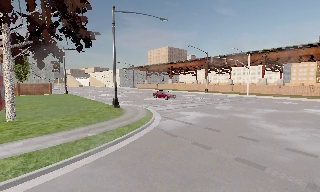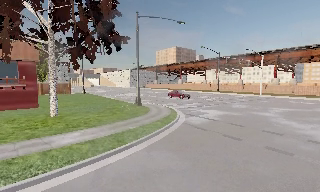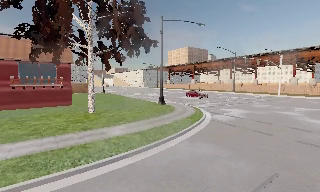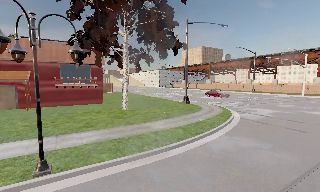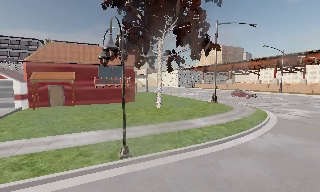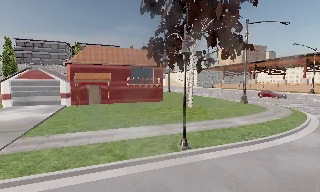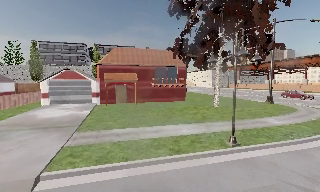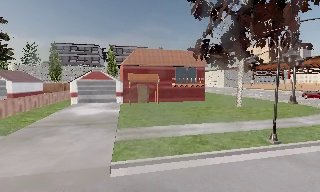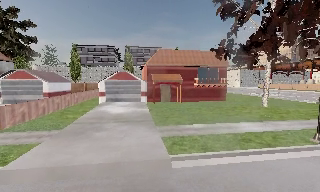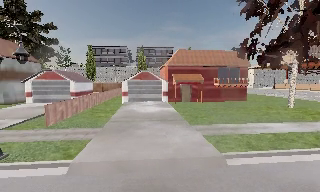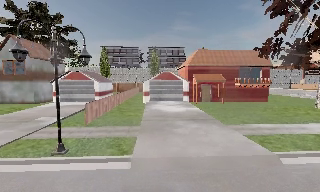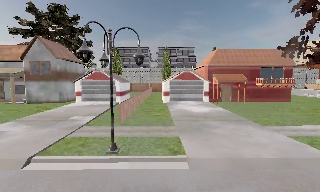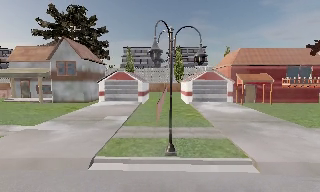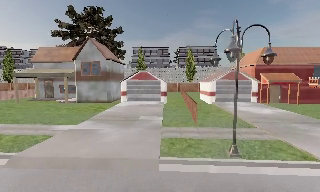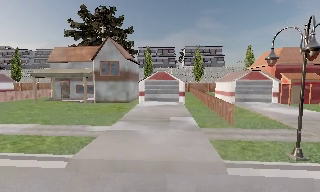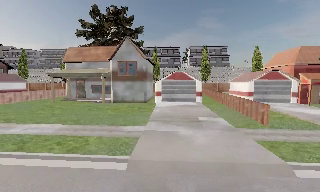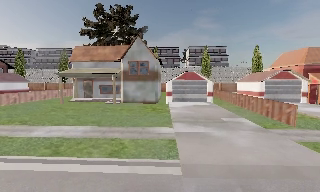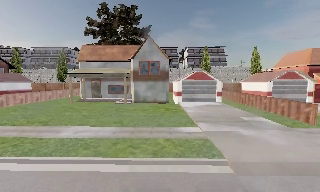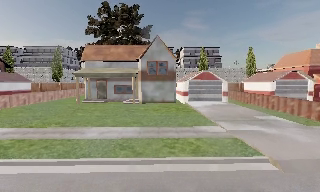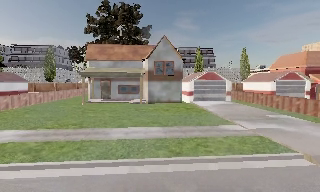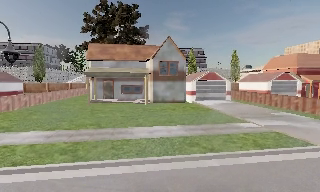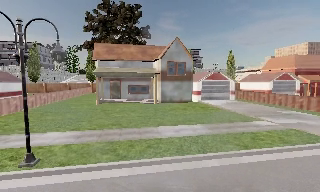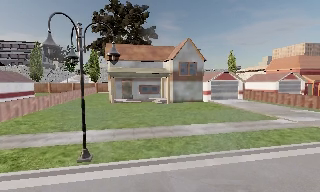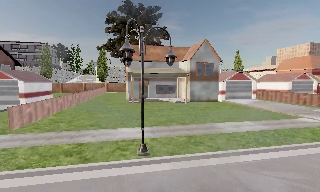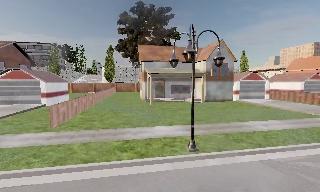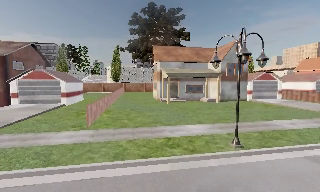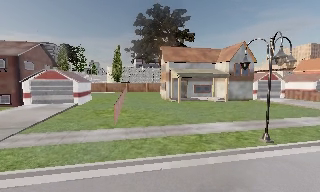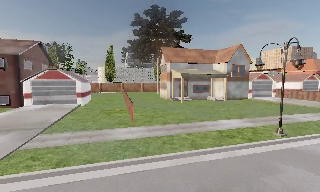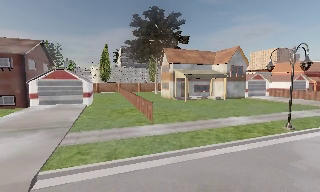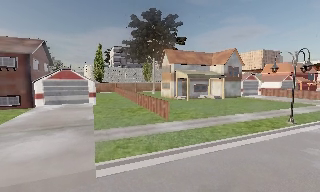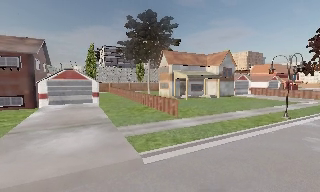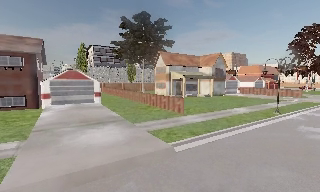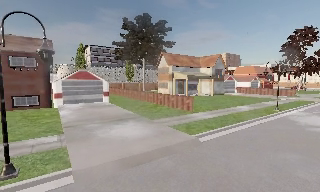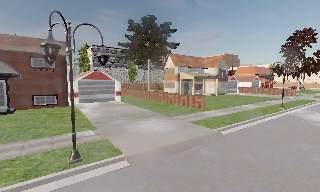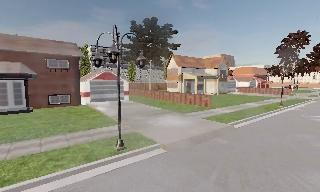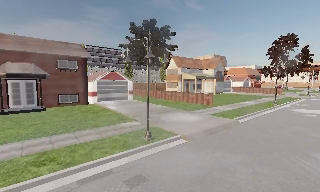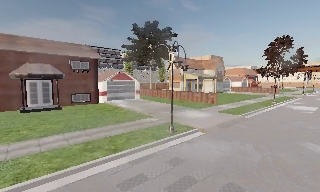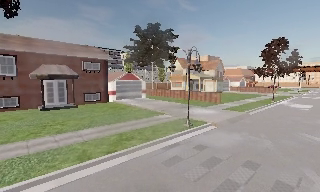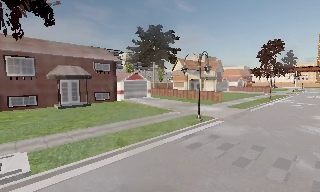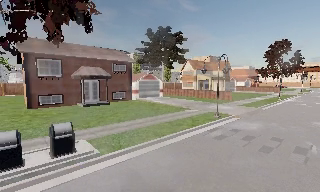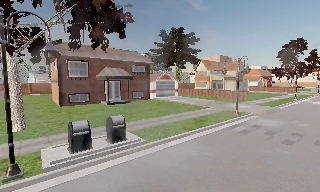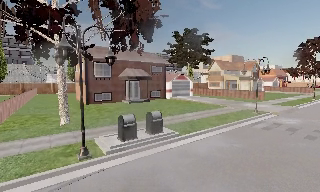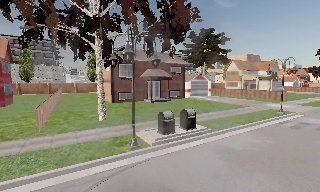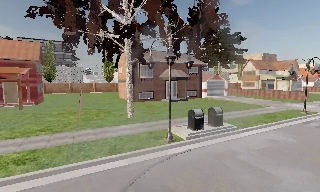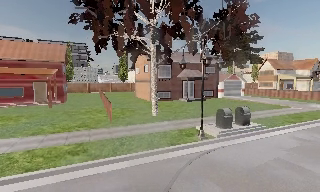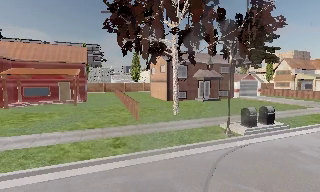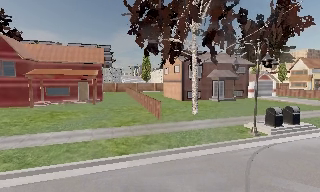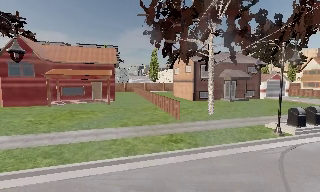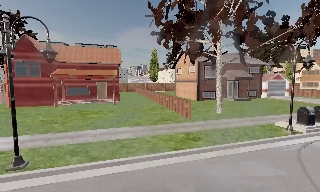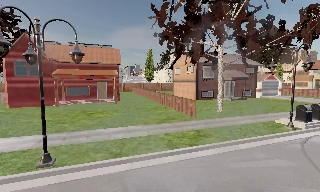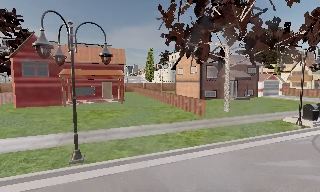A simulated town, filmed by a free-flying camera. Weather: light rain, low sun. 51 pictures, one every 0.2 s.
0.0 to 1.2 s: The camera swings to its left by about 25 degrees, and the scene slides to the right. It travels to its left and backward, about 11 m, so close, fixed things drift to the right.
1.2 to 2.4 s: The camera pans to its left, which is counterclockwise from overhead, by about 15 degrees. It travels to its left, about 10 m, so close, fixed things drift to the right.
2.4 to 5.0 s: The camera pans to its right, which is clockwise from overhead, by about 10 degrees. It travels to its left, about 25 m, so close, fixed things drift to the right.
5.0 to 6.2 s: The camera pans to its right, which is clockwise from overhead, by about 20 degrees. It travels to its left, about 11 m, so close, fixed things drift to the right.
6.2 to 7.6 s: The camera pans to its right, which is clockwise from overhead, by about 10 degrees. It travels to its left and backward, about 12 m, so close, fixed things drift to the right.
7.6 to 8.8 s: The camera pans to its left, which is counterclockwise from overhead, by about 20 degrees. It travels to its left and backward, about 9 m, so close, fixed things drift to the right.
8.8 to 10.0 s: The camera travels to its left, about 6 m, so close, fixed things drift to the right.
The film runs forward here.
